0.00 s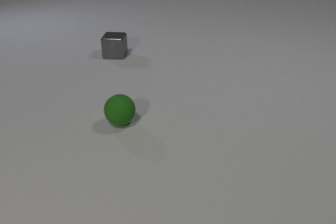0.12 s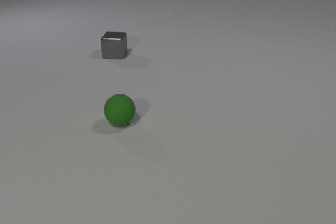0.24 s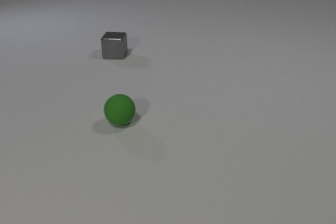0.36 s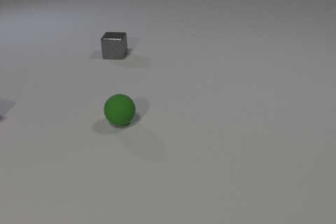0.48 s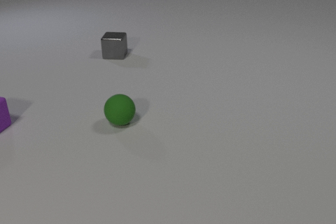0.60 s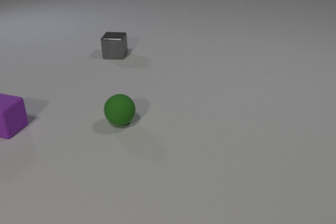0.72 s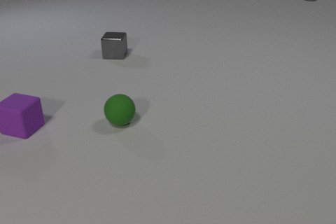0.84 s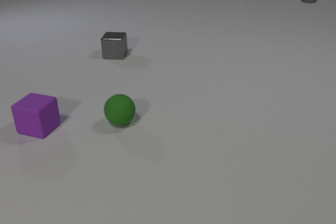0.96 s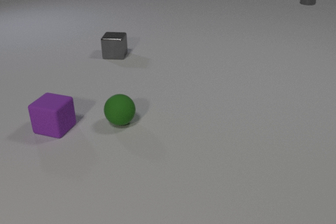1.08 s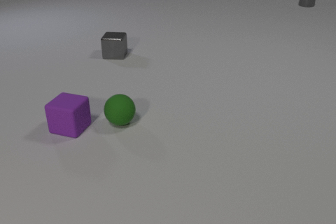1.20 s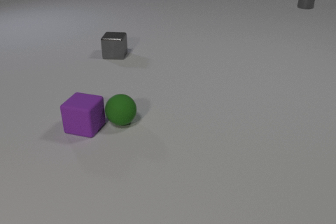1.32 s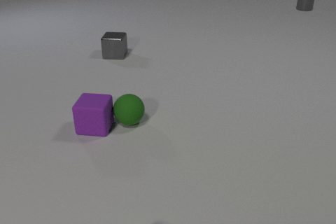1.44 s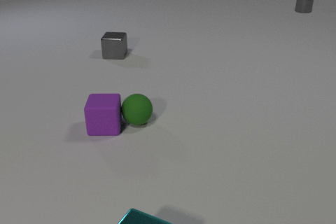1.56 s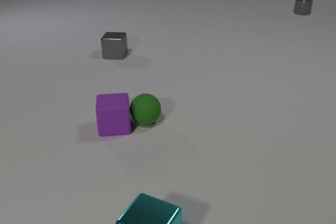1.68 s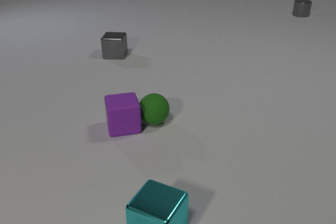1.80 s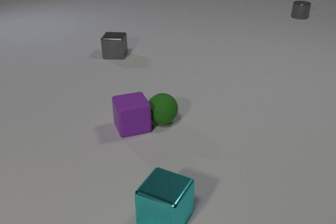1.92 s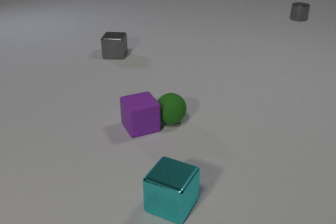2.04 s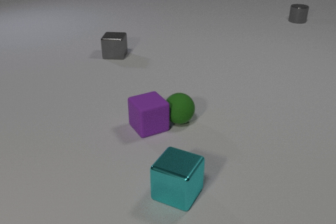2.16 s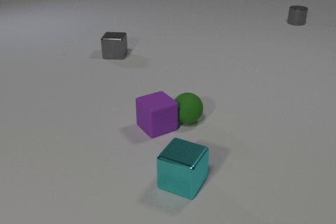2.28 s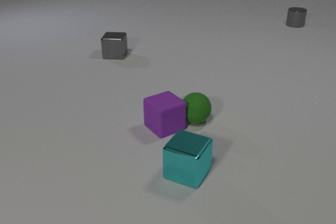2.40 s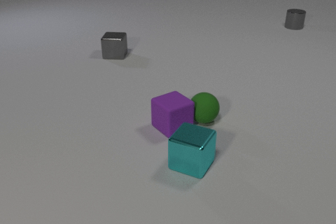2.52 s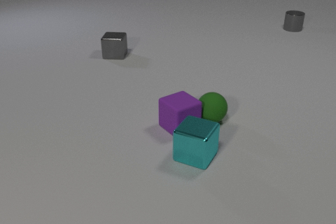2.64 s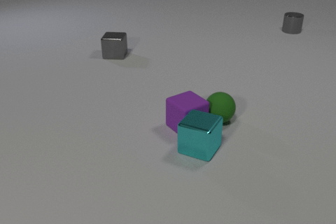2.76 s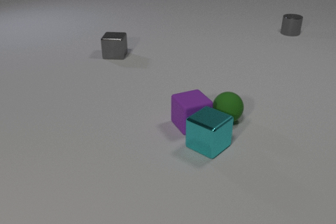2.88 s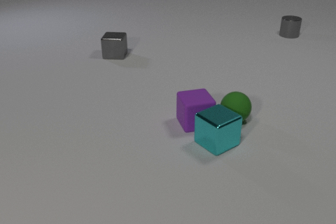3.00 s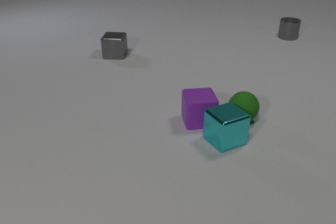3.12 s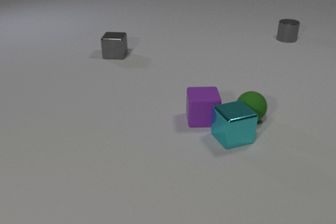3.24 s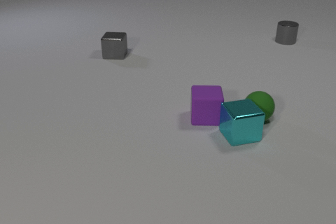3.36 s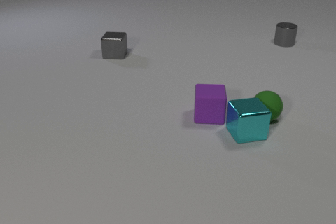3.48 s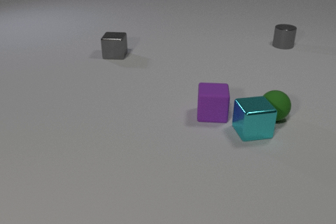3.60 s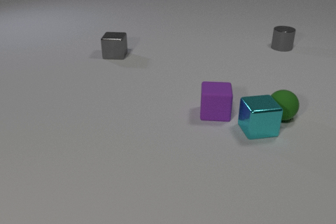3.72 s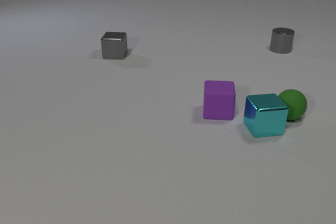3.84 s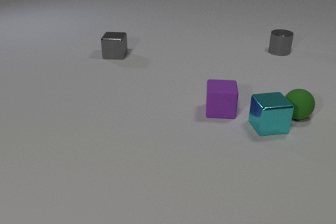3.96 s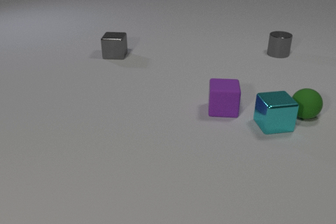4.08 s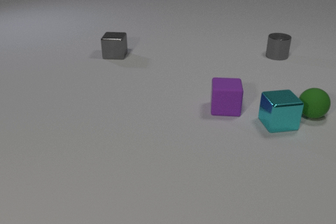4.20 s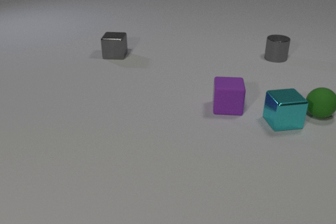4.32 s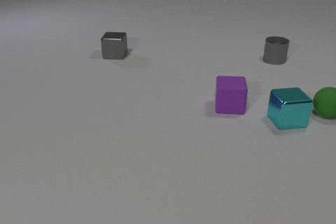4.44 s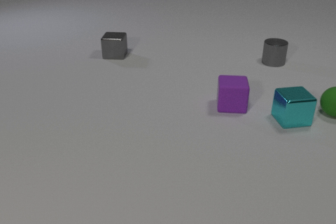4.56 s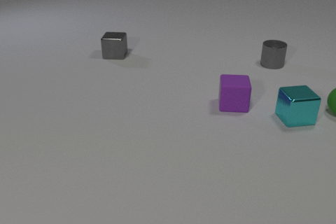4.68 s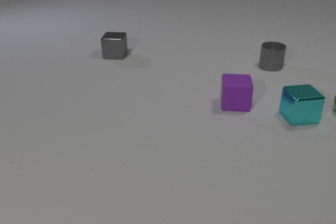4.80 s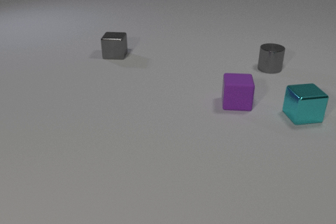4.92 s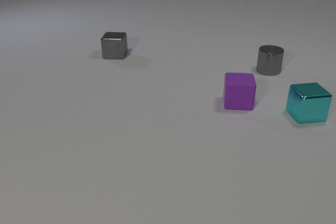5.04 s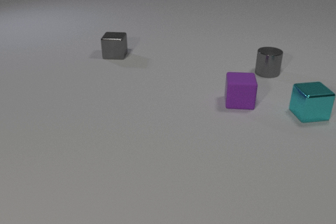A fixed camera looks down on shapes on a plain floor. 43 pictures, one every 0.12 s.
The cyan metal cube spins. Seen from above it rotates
clockwise.
The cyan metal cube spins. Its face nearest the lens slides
to the left.
0.00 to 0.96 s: The purple rubber cube comes in at the left edge, slides to the right. The gray metal cylinder comes in at the top edge, slides toward the camera.
0.96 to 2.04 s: The purple rubber cube slides to the right, spins counterclockwise seen from above by about 45 degrees, its near face sliding to the right. The green rubber sphere rolls to the right. The cyan metal cube comes in at the bottom edge, slides away from the camera. The gray metal cylinder slides toward the camera. The purple rubber cube and the green rubber sphere collide.
2.04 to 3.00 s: The purple rubber cube slides to the right, spins clockwise seen from above by about 15 degrees, its near face sliding to the left. The green rubber sphere rolls to the right. The cyan metal cube slides away from the camera and to the right, spins so that its near face slides to the left, clockwise seen from above. The gray metal cylinder slides toward the camera. The purple rubber cube and the cyan metal cube collide.
3.00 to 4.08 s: The purple rubber cube slides away from the camera and to the right. The green rubber sphere rolls to the right and away from the camera. The cyan metal cube slides to the right and away from the camera. The gray metal cylinder slides toward the camera. The green rubber sphere and the cyan metal cube collide.
4.08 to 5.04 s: The purple rubber cube slides away from the camera and to the right. The green rubber sphere rolls to the right and away from the camera, leaves at the right edge. The cyan metal cube slides away from the camera and to the right. The gray metal cylinder slides toward the camera.
Are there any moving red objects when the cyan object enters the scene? no.
What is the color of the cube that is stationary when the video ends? gray.
How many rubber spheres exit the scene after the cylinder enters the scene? 1.
